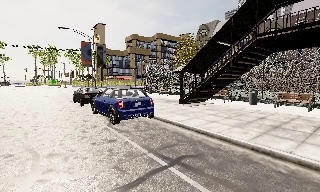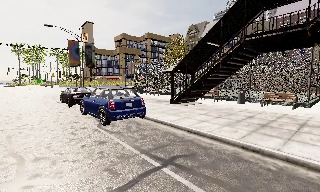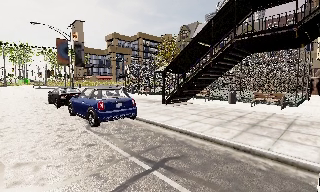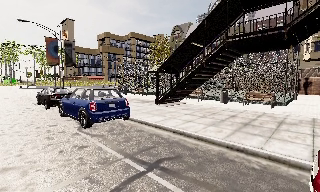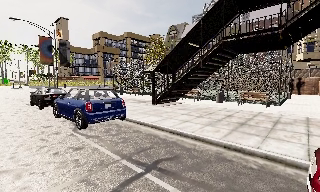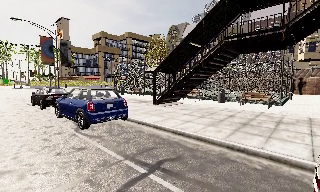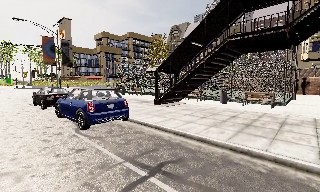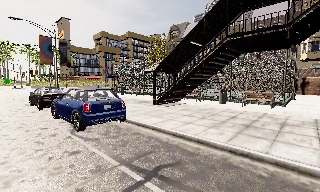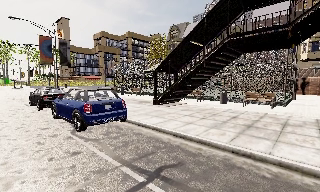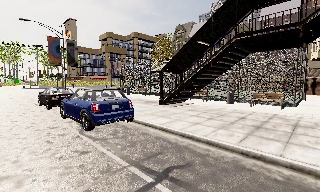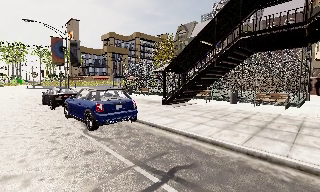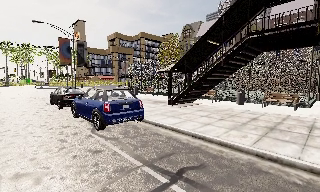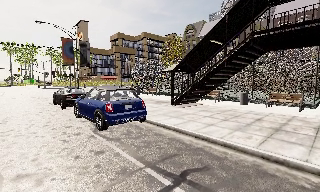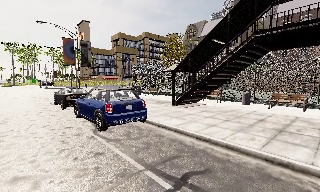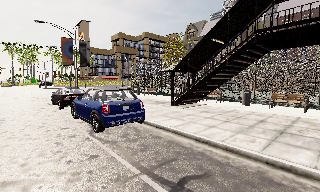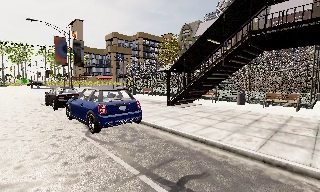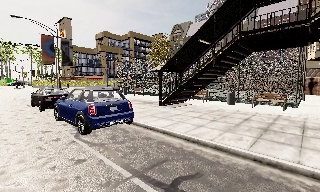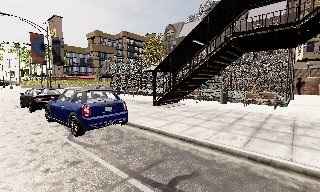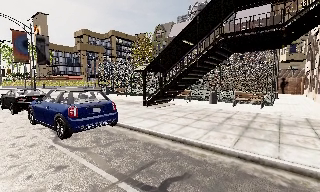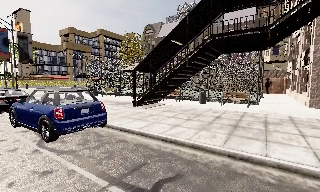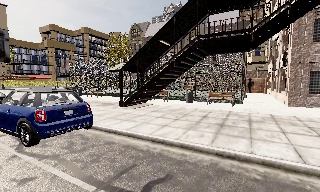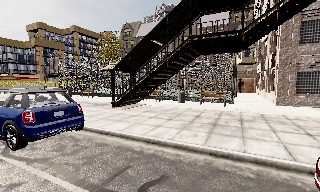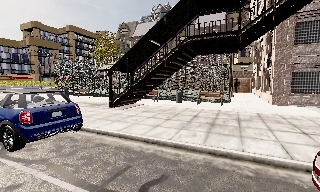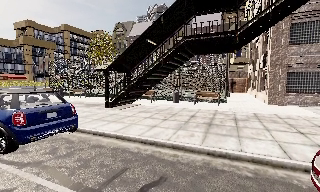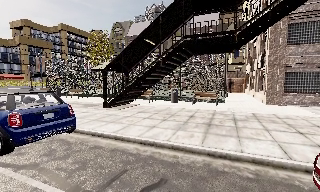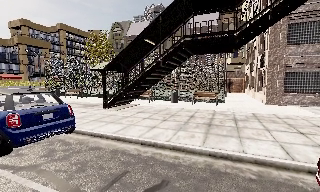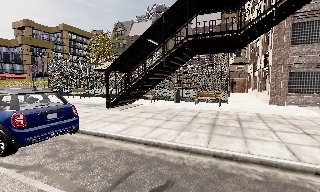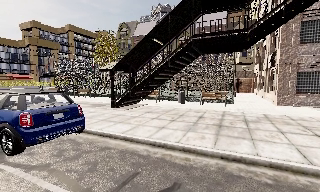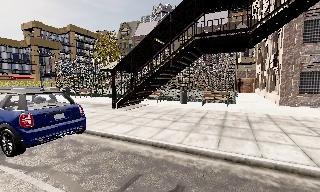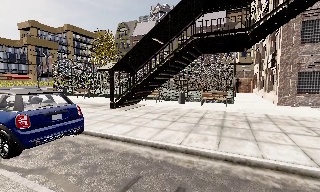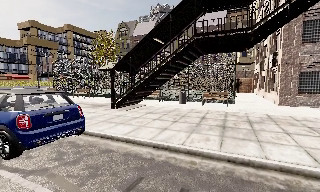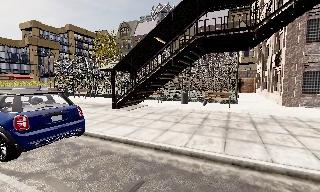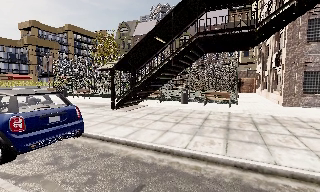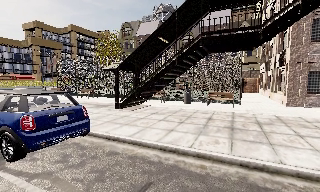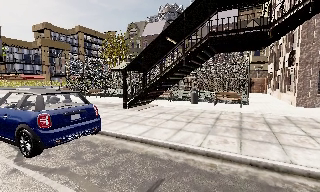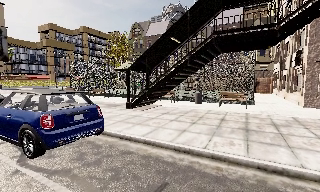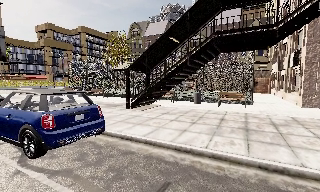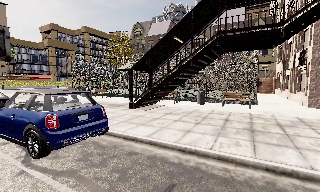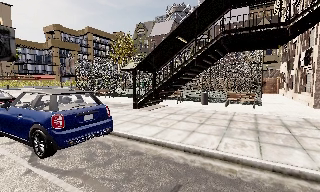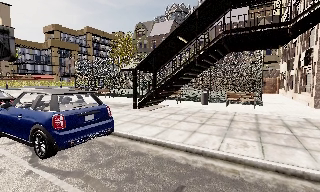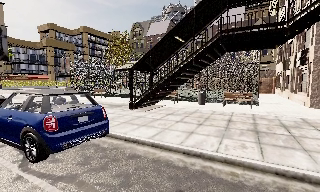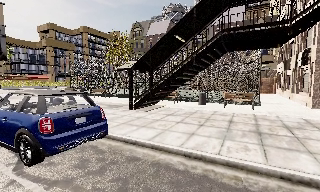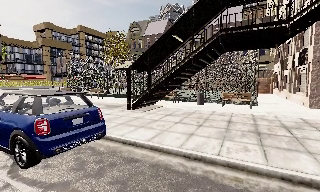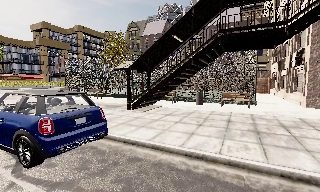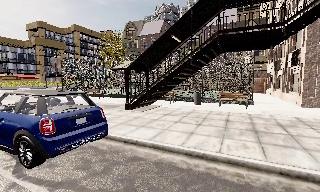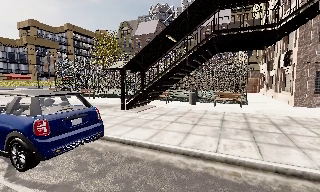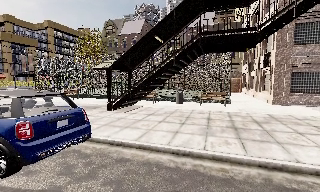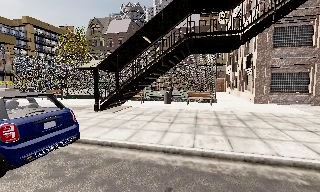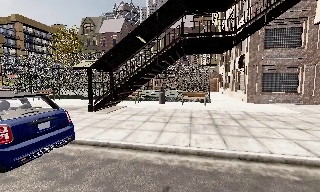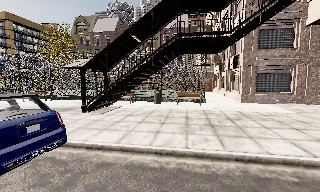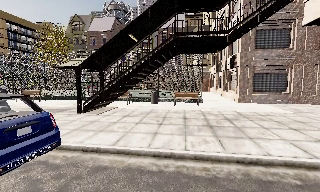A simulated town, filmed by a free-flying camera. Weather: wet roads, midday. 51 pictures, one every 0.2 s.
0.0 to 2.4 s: The camera travels forward, about 1 m, so what stands in front looms larger.
2.4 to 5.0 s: The camera swings to its right by about 25 degrees, and the scene slides to the left. It travels forward, about 1 m, so what stands in front looms larger.
5.0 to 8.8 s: The camera travels to its left and forward, about 1 m, so close, fixed things drift to the right.
8.8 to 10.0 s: The camera swings to its right by about 15 degrees, and the scene slides to the left.
The film runs forward here.
